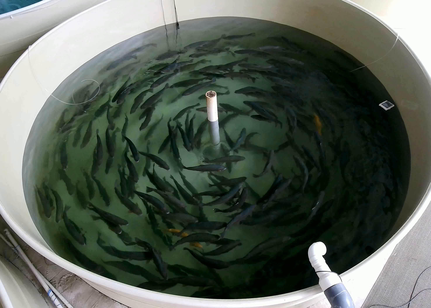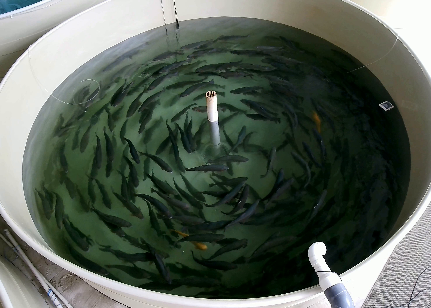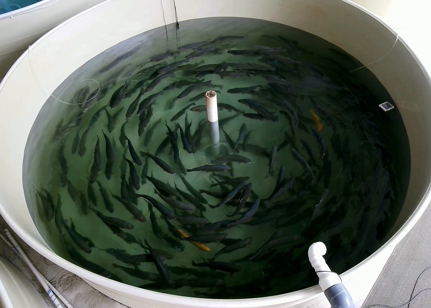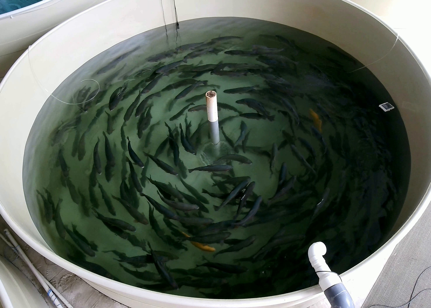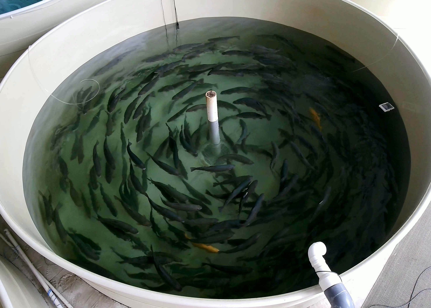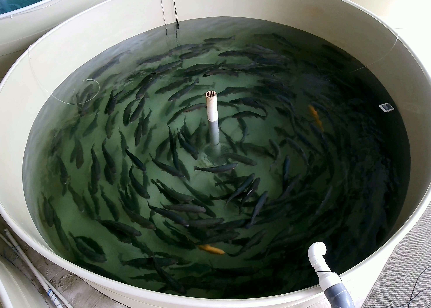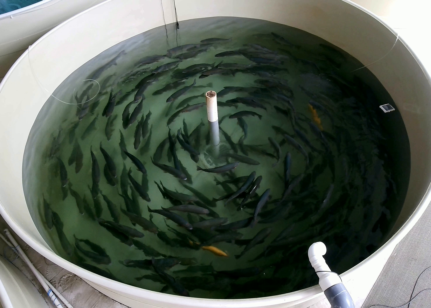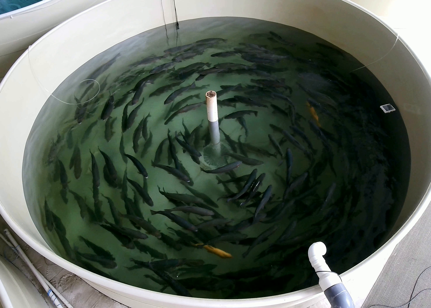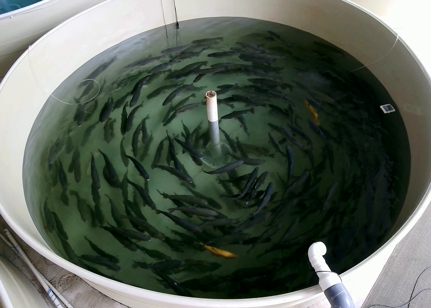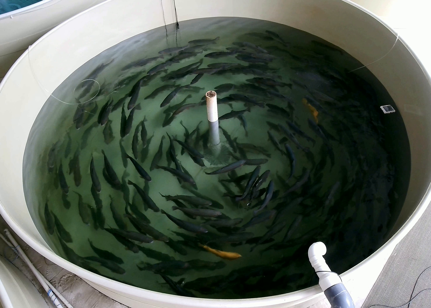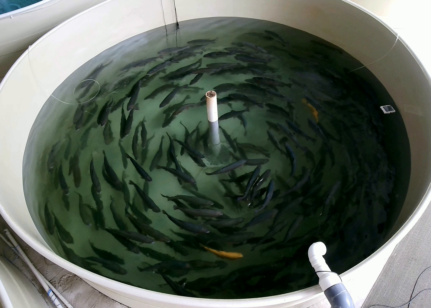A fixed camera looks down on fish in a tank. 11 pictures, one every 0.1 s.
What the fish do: Normal cruising.
